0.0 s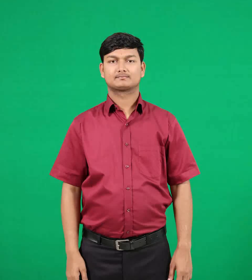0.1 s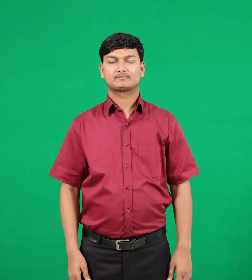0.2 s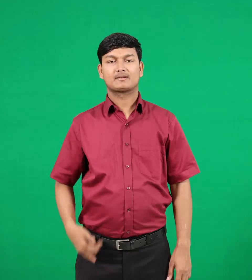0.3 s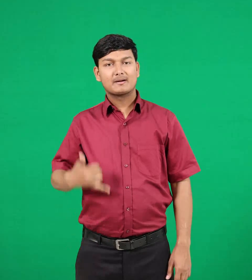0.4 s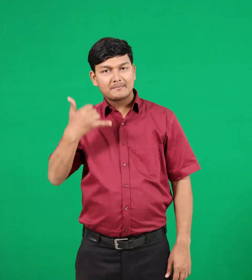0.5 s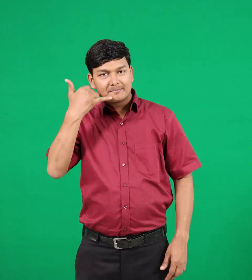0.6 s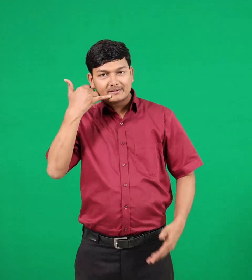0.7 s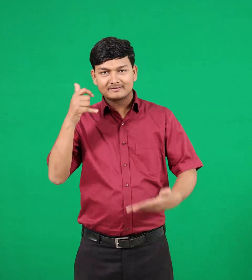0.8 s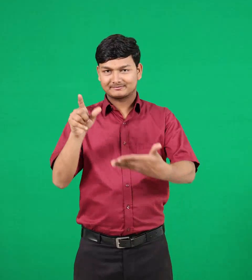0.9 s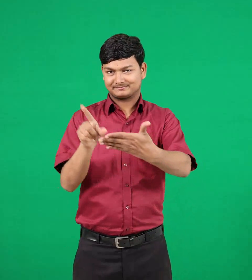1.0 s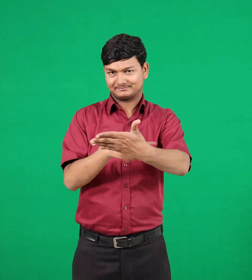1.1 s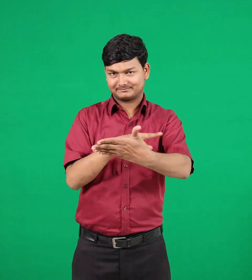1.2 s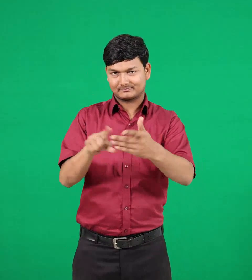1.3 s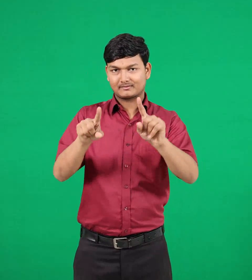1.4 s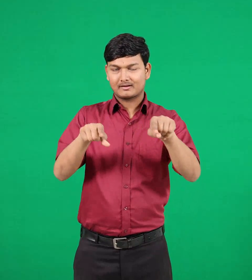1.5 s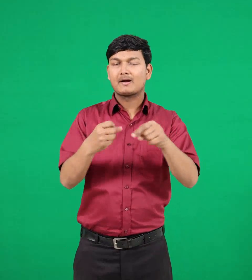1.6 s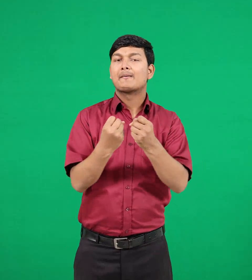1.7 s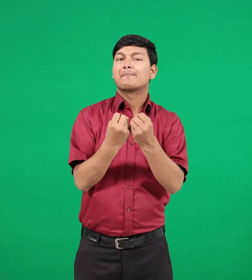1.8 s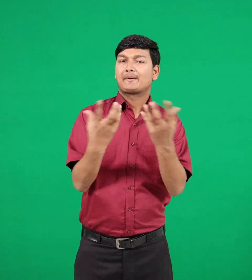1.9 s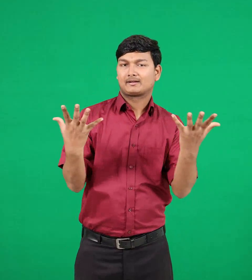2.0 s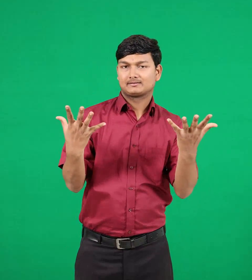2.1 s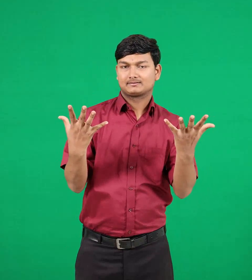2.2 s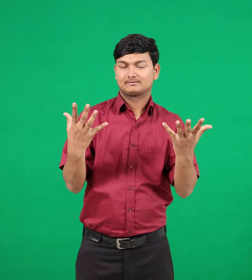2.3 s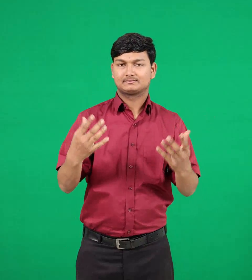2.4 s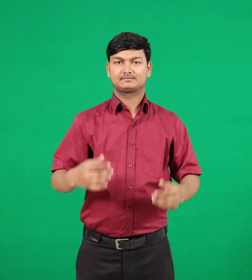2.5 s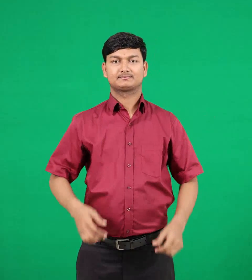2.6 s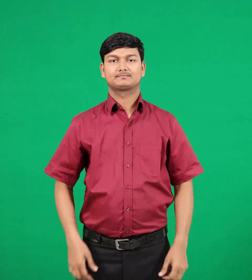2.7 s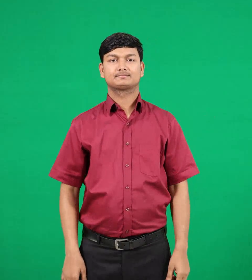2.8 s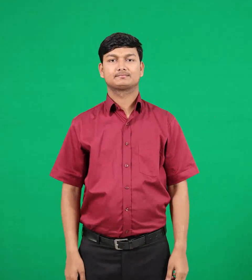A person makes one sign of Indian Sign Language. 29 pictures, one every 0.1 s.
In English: tablets
